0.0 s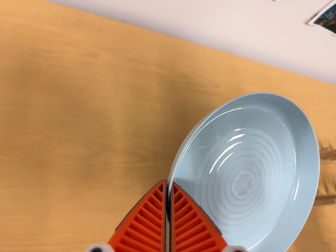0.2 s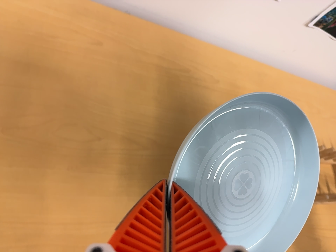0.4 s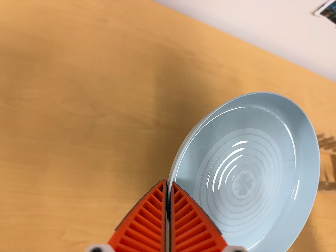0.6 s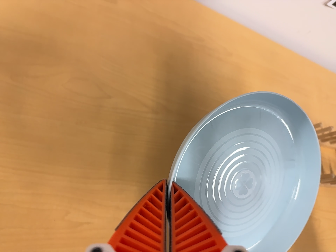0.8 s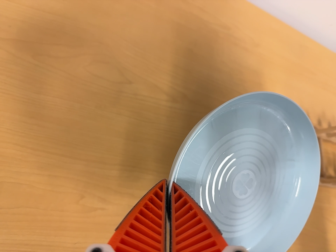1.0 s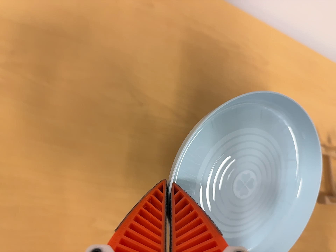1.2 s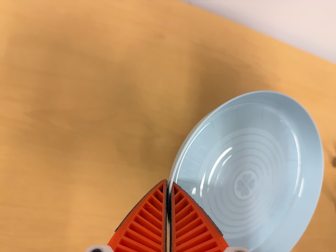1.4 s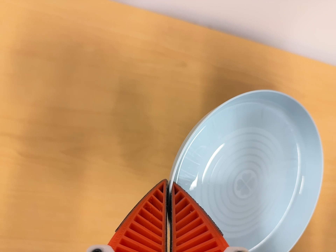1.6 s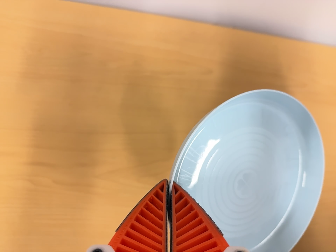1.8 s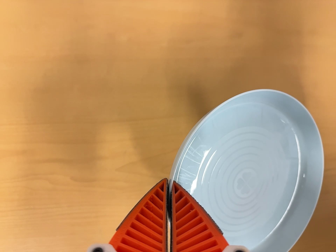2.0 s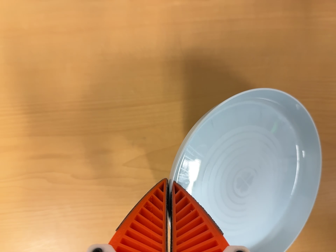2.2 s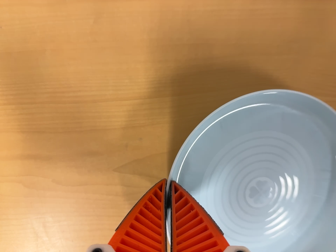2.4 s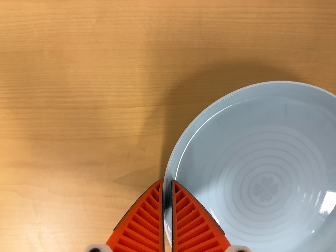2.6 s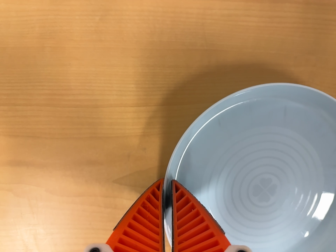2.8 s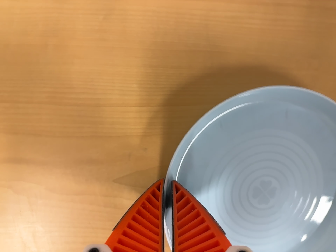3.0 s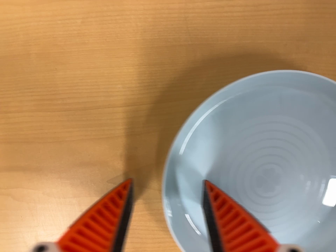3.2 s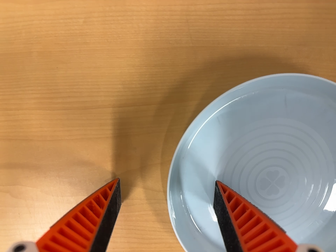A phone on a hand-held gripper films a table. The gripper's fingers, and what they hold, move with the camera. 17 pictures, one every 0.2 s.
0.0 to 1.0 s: The camera travels to its left and toward the bottom of its view, about 7 cm, so close, fixed things drift to the right. It rolls about its line of sight by about 10 degrees, and the scene rotates clockwise.
1.0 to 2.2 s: The camera swings to its left by about 20 degrees, and the scene slides to the right. It travels toward the top of its view and forward, about 28 cm. Its aim tips toward the bottom of its view by about 25 degrees. It rolls about its line of sight by about 10 degrees, and the scene rotates counterclockwise.
2.2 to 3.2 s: The camera shifts only a little, or ends up much as it began.
The film runs backward here.
